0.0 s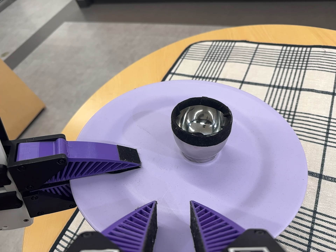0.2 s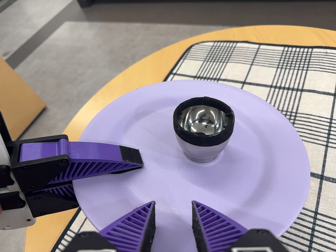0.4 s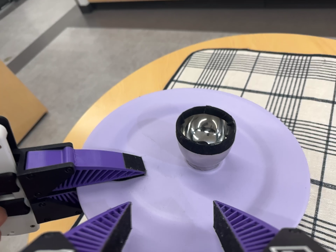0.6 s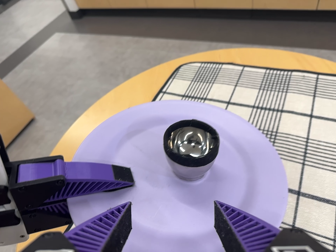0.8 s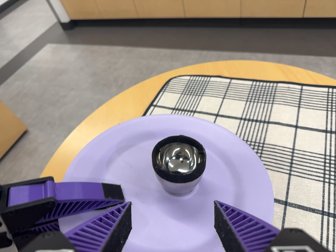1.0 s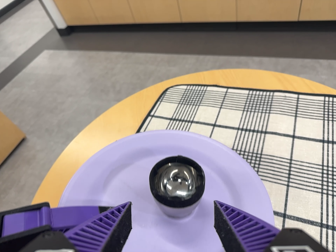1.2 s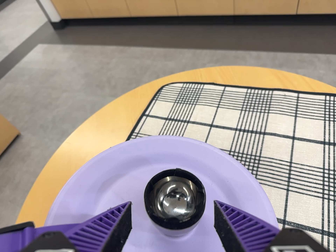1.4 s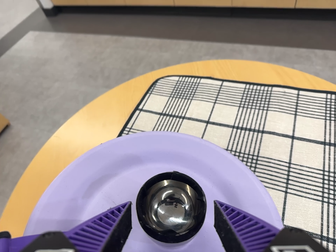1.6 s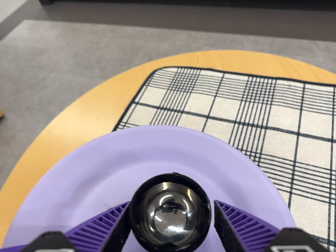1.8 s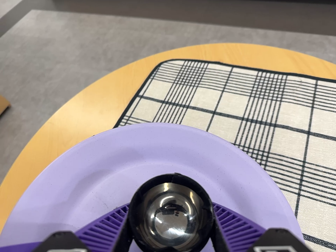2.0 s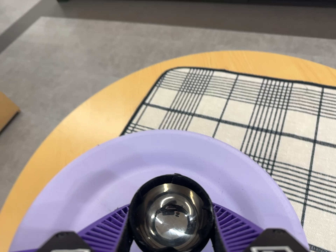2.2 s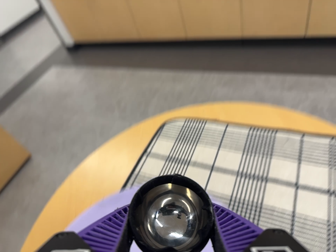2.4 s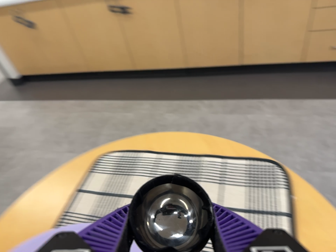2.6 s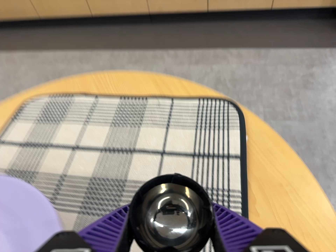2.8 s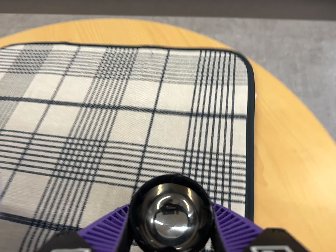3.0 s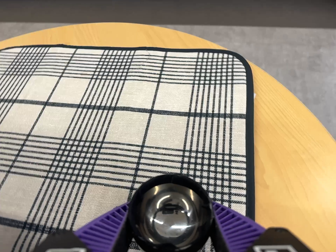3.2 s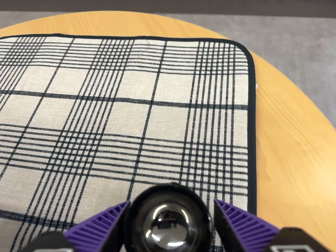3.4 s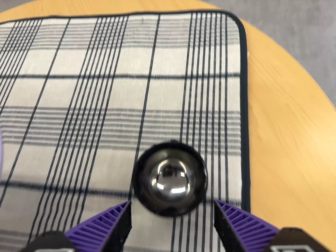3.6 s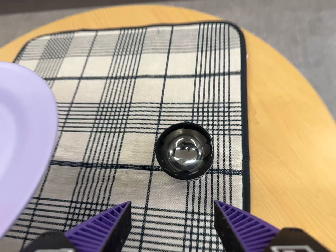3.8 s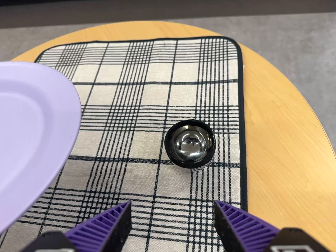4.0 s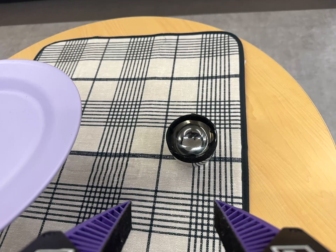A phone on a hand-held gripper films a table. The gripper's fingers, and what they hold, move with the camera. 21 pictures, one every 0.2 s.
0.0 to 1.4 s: The camera travels toward the top of its view, about 7 cm, so close, fixed things drift downward.
1.4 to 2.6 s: The camera pans to its right by about 10 degrees. It travels to its right, about 16 cm, so close, fixed things drift to the left.
2.6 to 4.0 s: The camera travels toward the bottom of its view and backward, about 12 cm, so close, fixed things drift upward.
The film runs forward here.
